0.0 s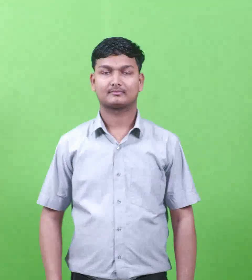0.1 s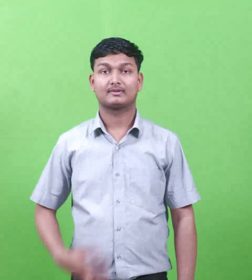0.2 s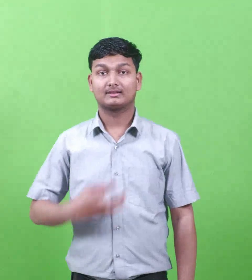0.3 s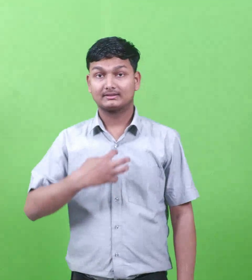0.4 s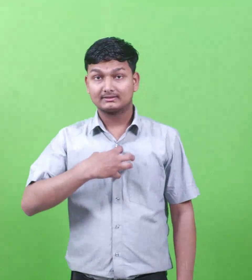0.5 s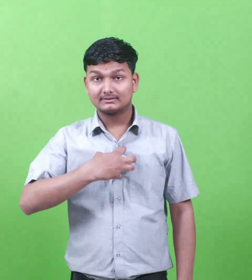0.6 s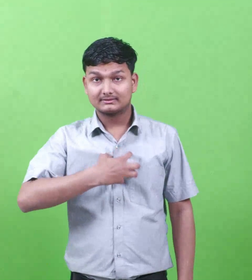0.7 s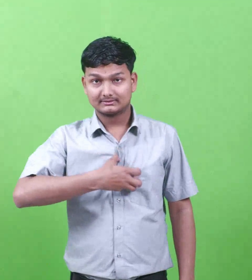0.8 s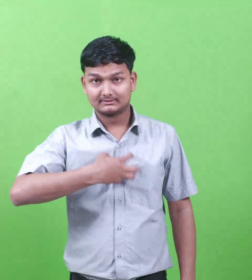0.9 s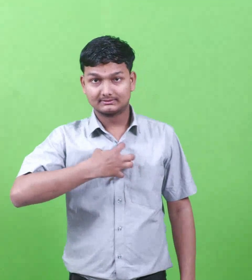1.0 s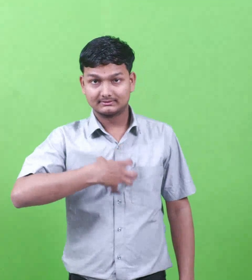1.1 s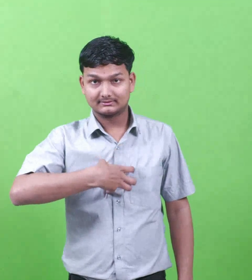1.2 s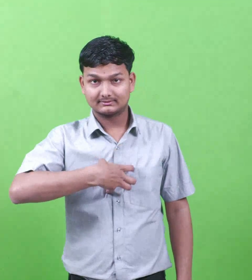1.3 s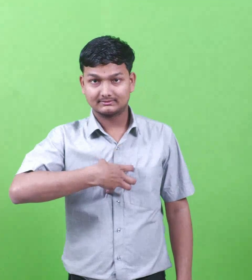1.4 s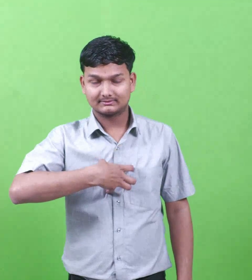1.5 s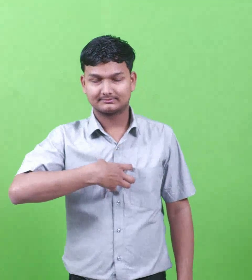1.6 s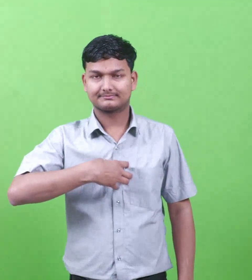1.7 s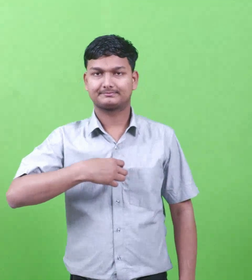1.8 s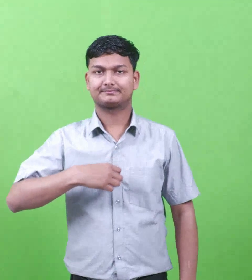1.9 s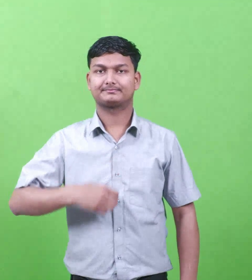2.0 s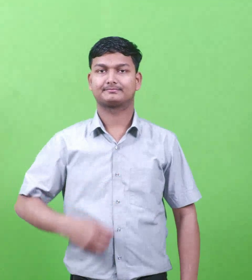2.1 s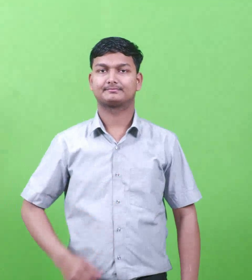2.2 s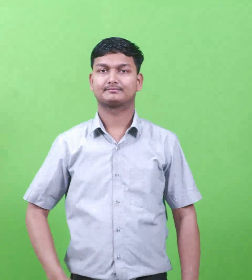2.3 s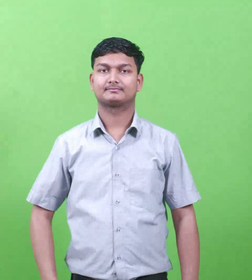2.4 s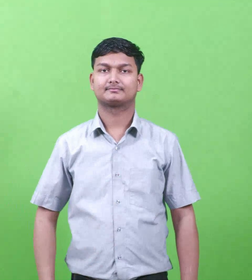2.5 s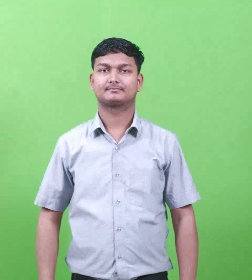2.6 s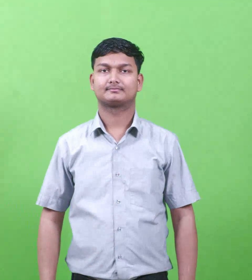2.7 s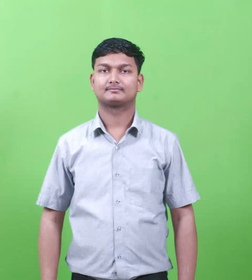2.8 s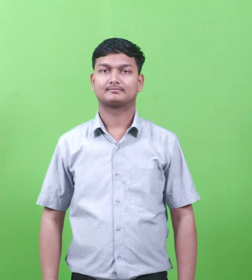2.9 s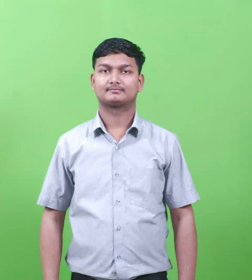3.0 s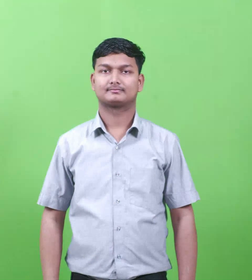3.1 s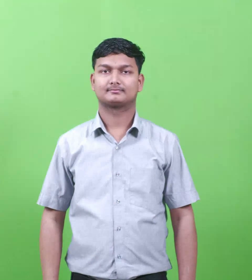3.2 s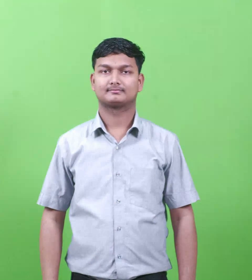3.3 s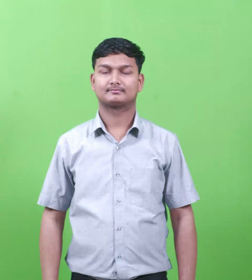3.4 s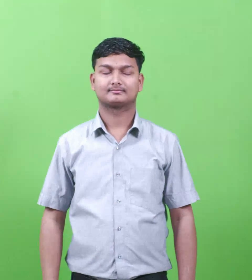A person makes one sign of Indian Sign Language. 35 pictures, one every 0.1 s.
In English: nahor
